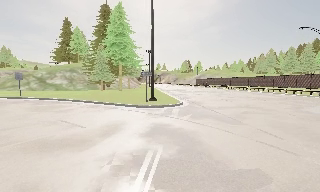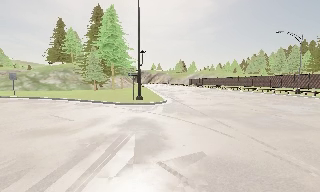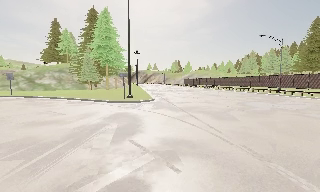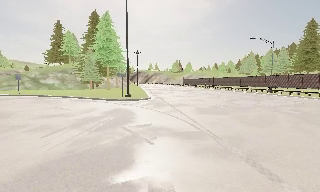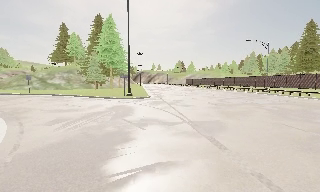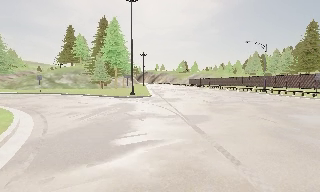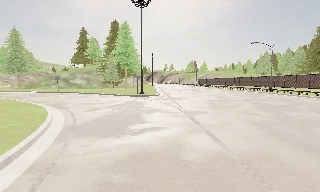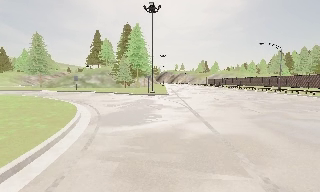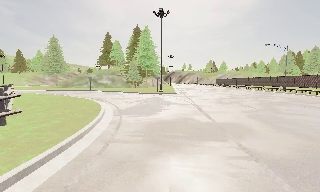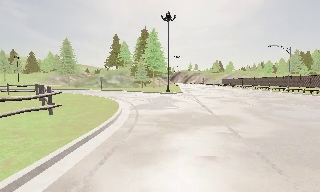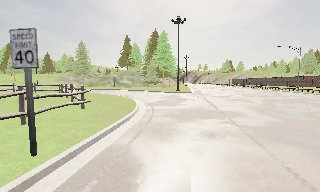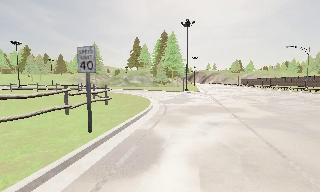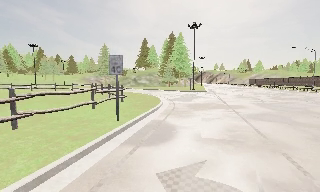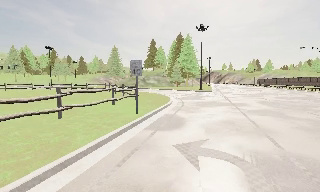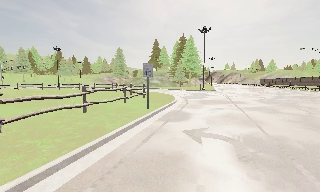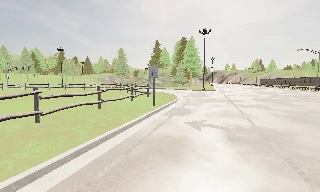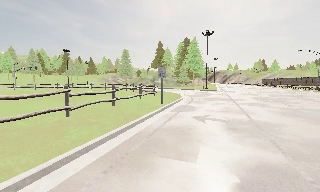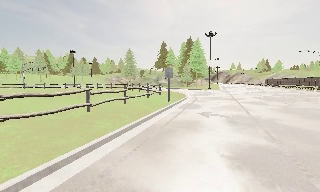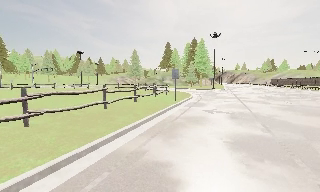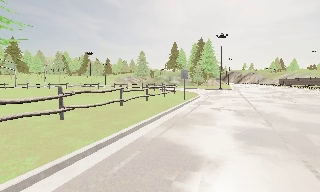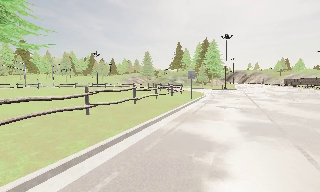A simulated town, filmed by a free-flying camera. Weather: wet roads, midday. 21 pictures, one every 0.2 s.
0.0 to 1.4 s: The camera travels backward, about 10 m, so what stands in front gets smaller.
1.4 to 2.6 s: The scene slides to the right, as the camera pans about 15 degrees to its left. It travels backward, about 9 m, so what stands in front gets smaller.
2.6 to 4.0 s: The camera travels backward, about 8 m, so what stands in front gets smaller.
The film runs backward here.
